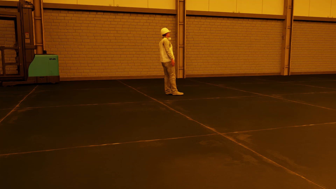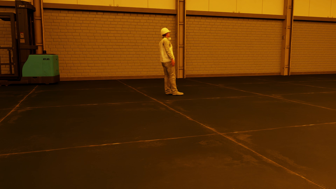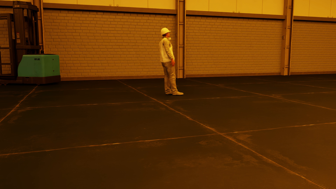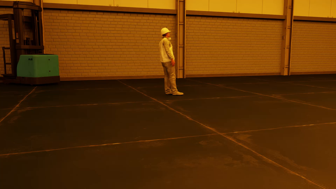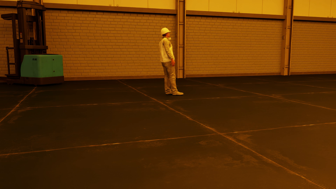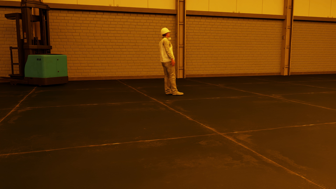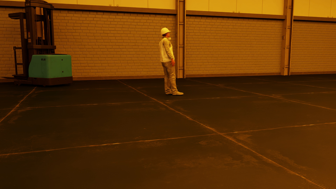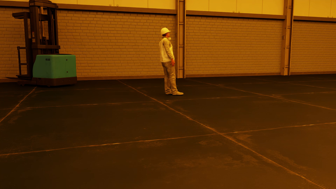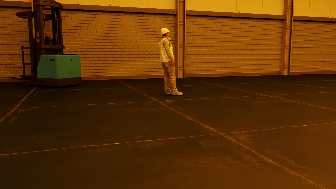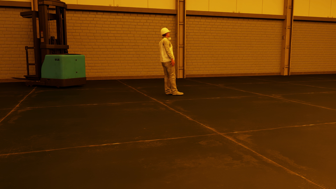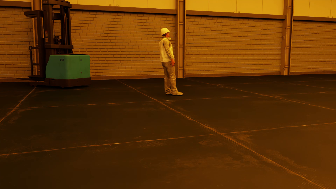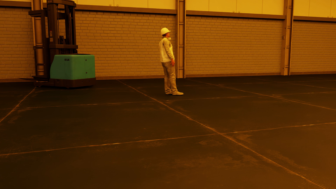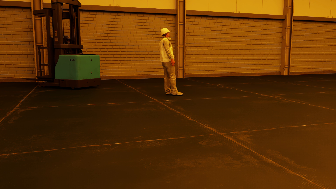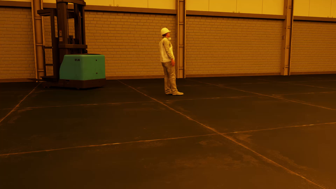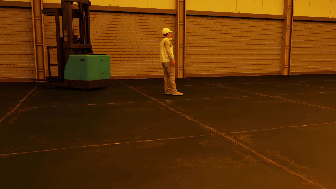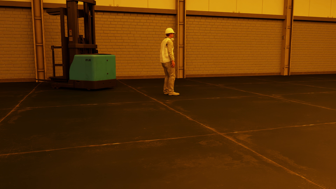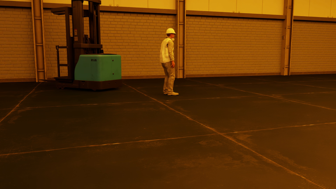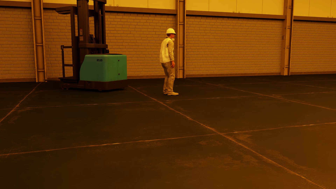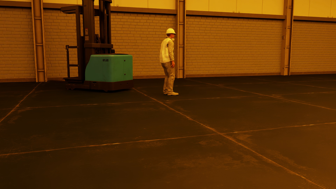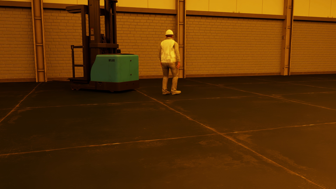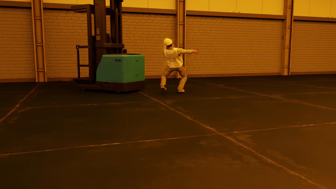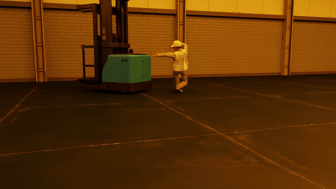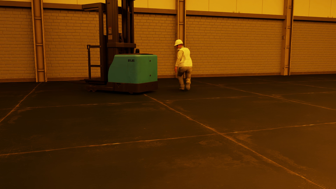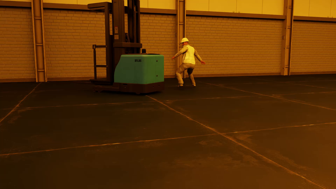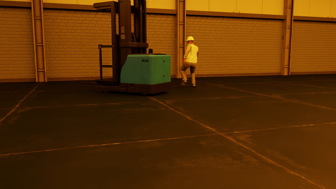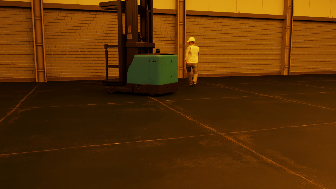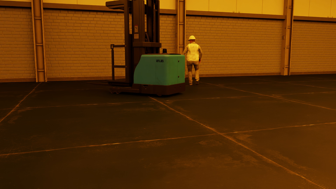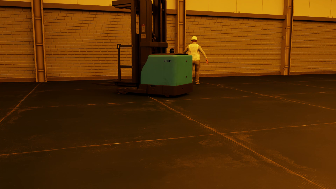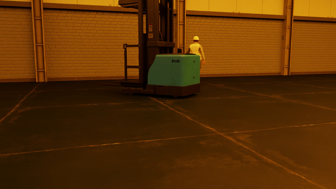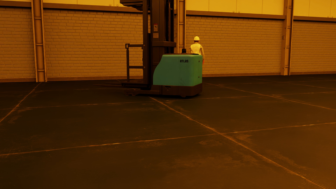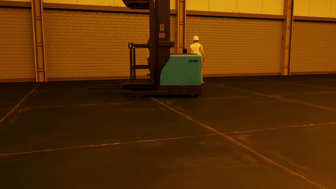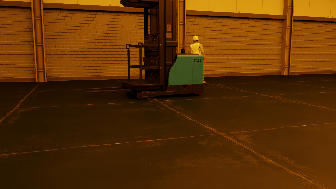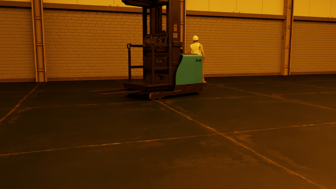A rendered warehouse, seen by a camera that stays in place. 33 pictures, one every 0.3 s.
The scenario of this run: Near miss between a forklift and a person.
